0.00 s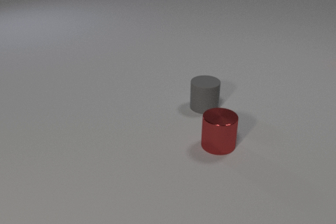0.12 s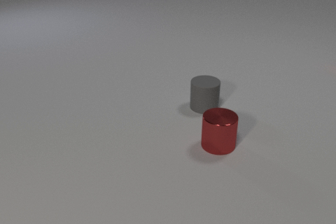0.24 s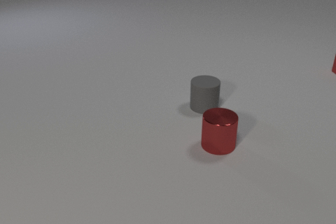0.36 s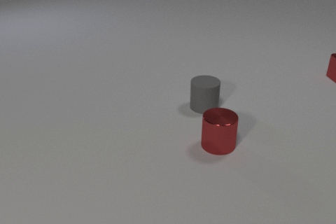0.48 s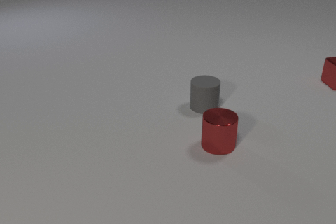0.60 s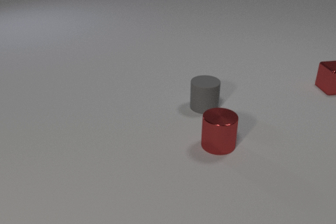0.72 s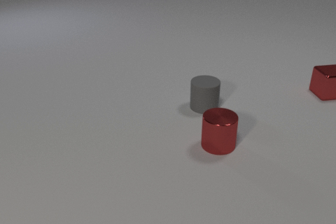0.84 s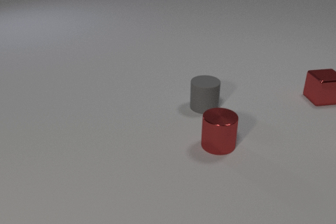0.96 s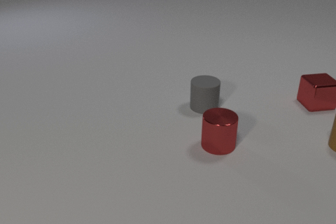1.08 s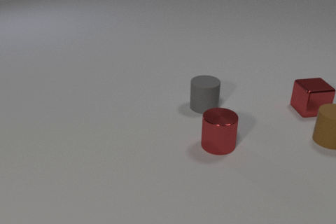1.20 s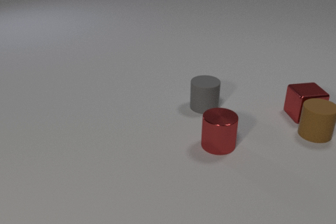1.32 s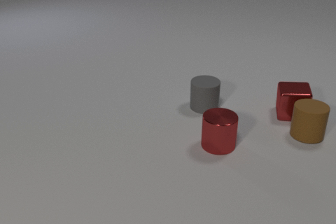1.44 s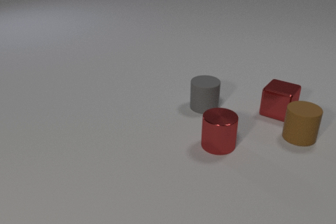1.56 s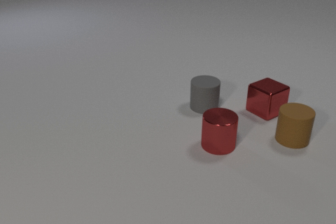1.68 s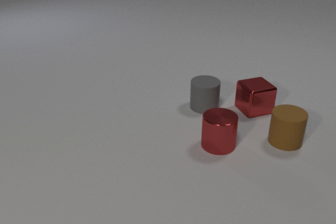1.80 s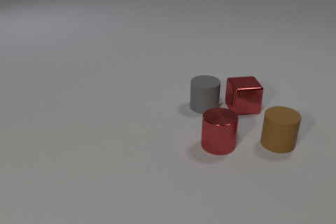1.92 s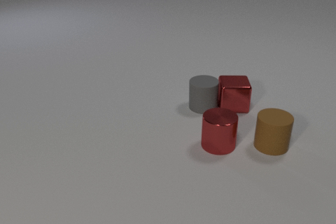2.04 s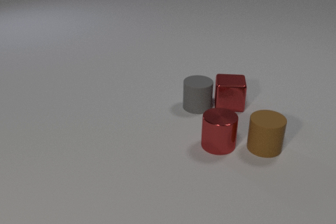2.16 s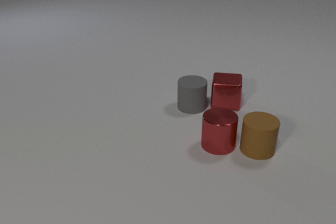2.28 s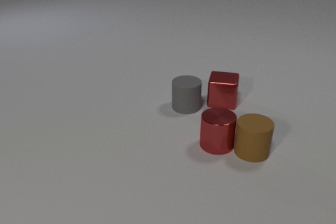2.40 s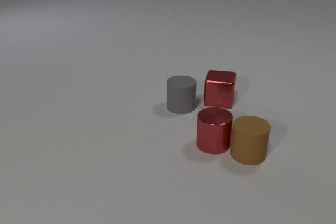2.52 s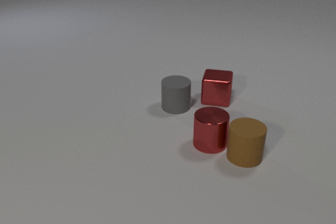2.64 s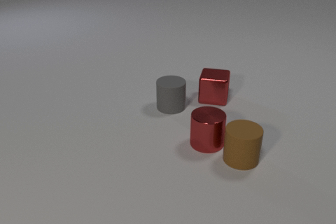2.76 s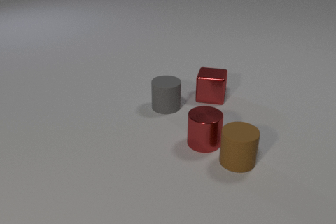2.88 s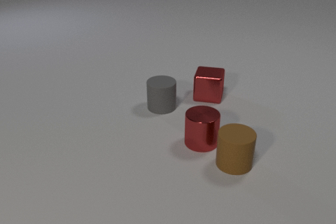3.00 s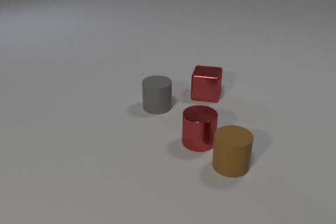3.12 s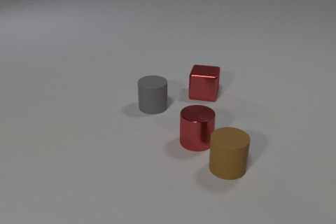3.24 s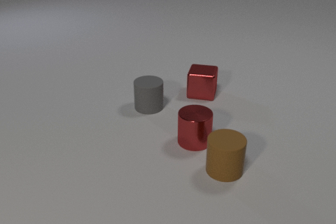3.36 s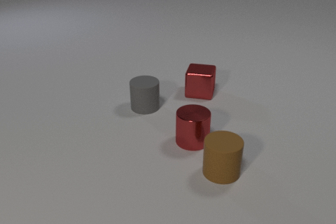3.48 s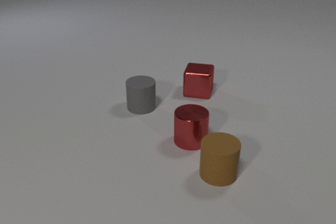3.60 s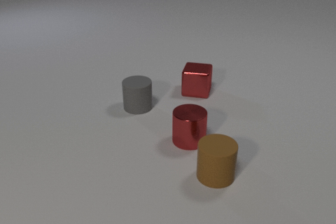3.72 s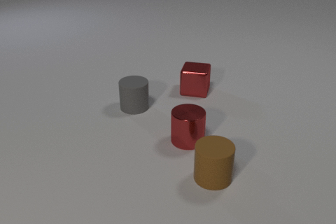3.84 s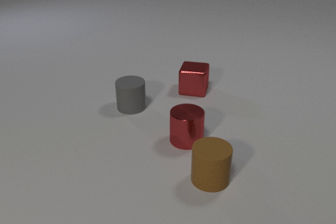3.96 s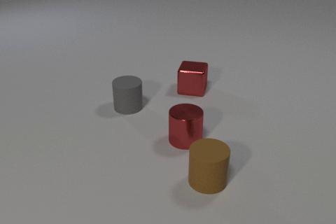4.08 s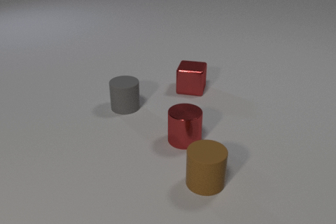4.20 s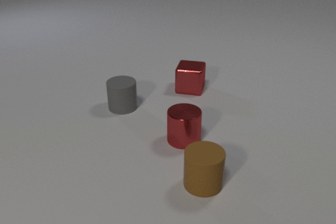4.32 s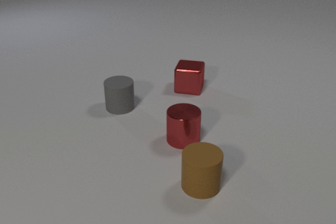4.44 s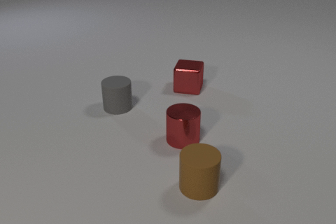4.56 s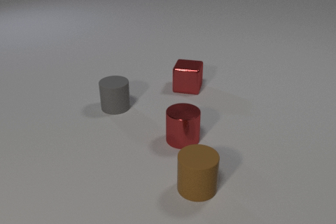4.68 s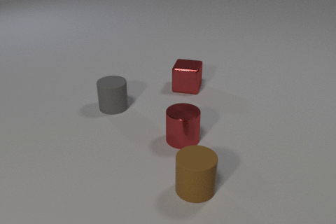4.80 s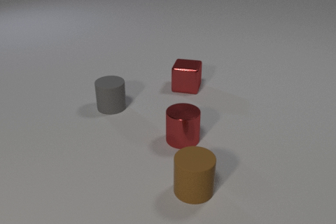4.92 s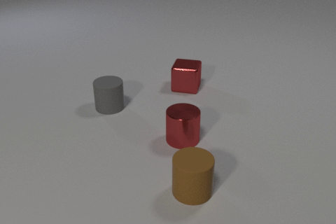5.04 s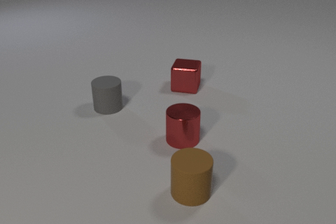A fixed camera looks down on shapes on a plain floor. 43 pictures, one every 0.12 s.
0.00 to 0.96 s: The red metal cube comes in at the right edge, slides toward the camera. The brown rubber cylinder comes in at the right edge.
0.96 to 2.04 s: The red metal cube slides to the left, spins so that its near face slides to the left, clockwise seen from above. The brown rubber cylinder slides to the left and toward the camera. The gray rubber cylinder slides to the left. The red metal cube and the brown rubber cylinder collide. The red metal cube and the gray rubber cylinder collide.
2.04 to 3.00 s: The red metal cube slides to the left and away from the camera. The brown rubber cylinder slides toward the camera and to the left. The gray rubber cylinder slides to the left. The red metal cylinder slides to the left. The brown rubber cylinder and the red metal cylinder collide.
3.00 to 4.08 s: The red metal cube slides to the left and away from the camera. The brown rubber cylinder slides toward the camera and to the left. The gray rubber cylinder slides to the left. The red metal cylinder slides to the left.
4.08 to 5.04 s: The red metal cube slides to the left. The brown rubber cylinder slides toward the camera and to the left. The gray rubber cylinder slides to the left.
What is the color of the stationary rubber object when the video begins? gray.
How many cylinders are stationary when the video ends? 1.
Are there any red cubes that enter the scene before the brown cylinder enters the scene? yes.
